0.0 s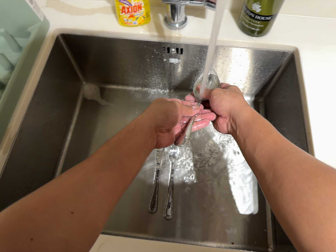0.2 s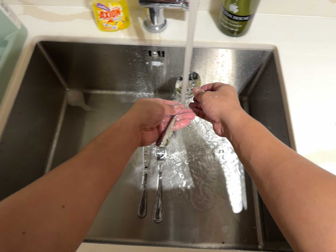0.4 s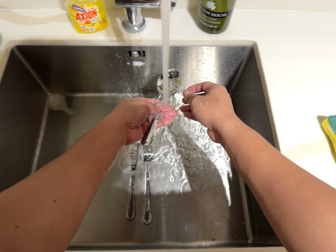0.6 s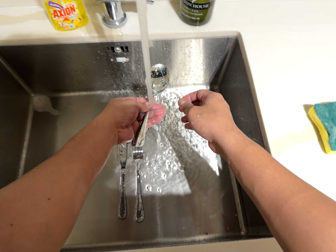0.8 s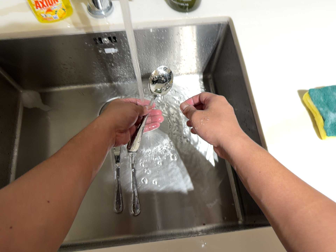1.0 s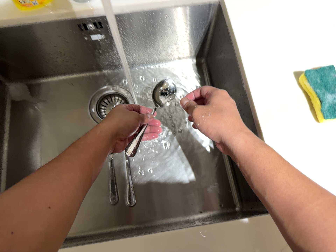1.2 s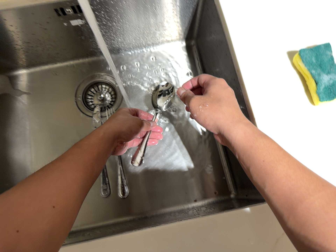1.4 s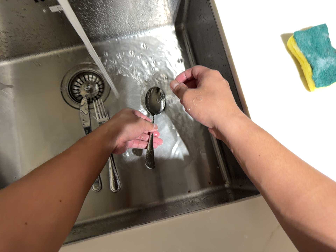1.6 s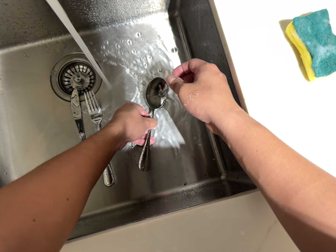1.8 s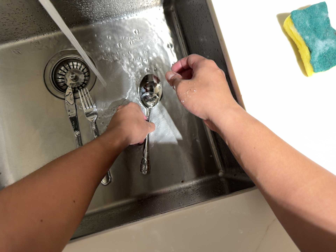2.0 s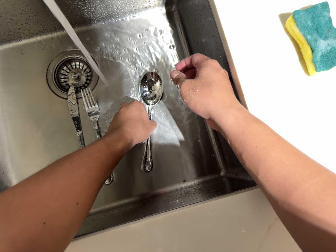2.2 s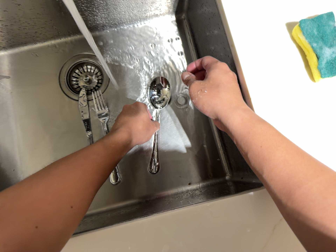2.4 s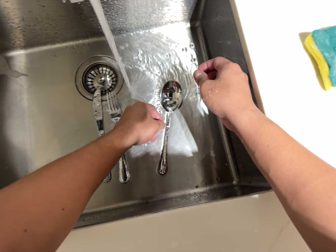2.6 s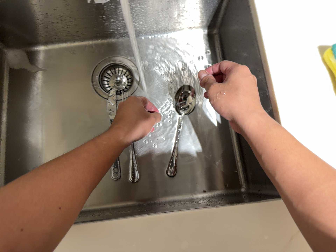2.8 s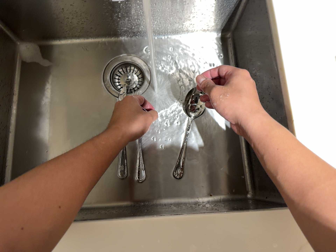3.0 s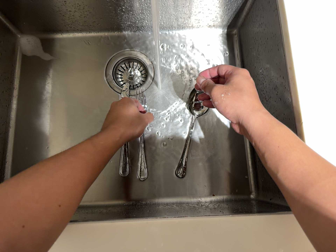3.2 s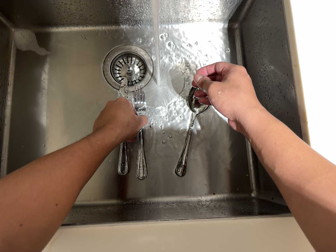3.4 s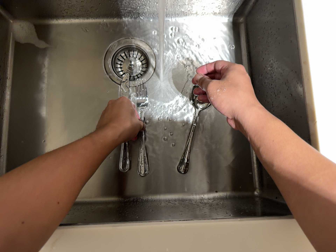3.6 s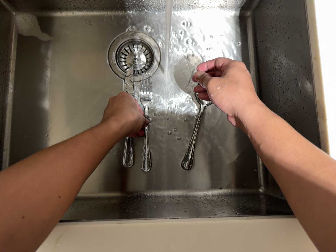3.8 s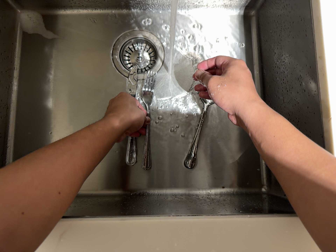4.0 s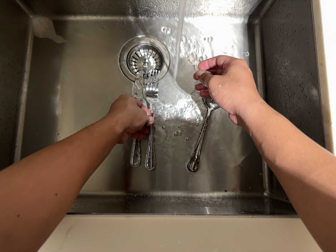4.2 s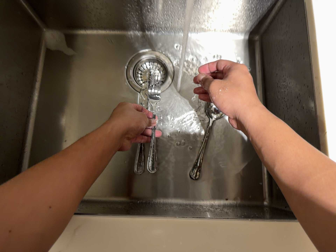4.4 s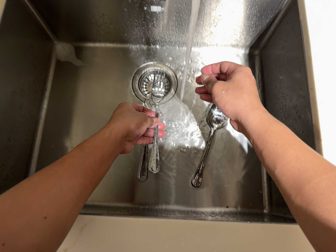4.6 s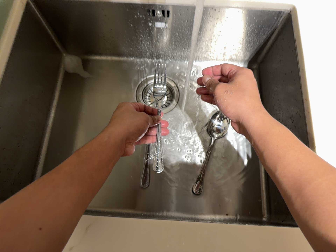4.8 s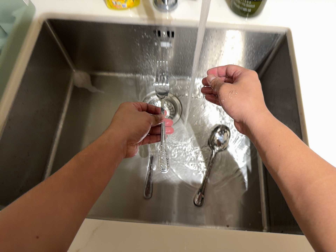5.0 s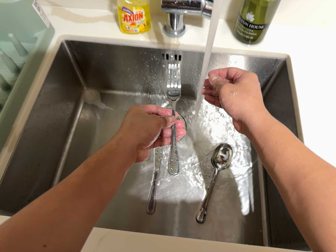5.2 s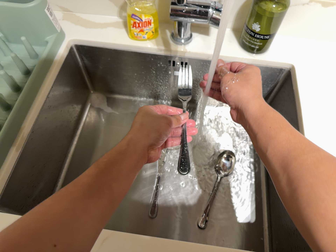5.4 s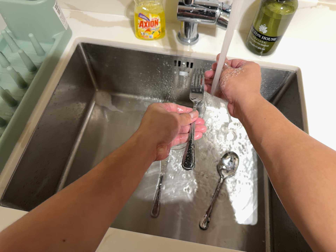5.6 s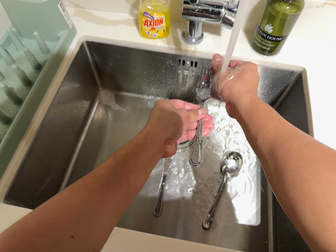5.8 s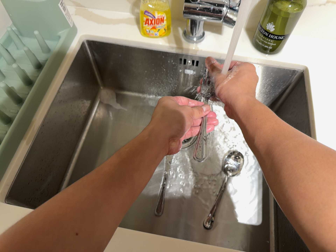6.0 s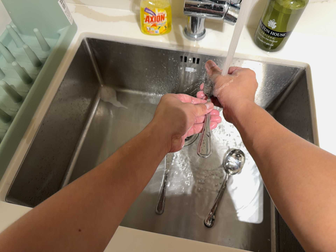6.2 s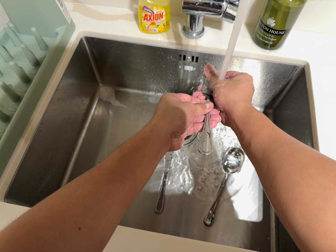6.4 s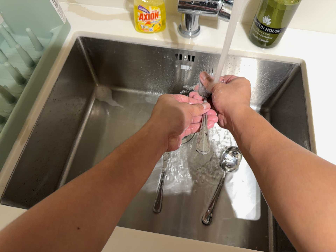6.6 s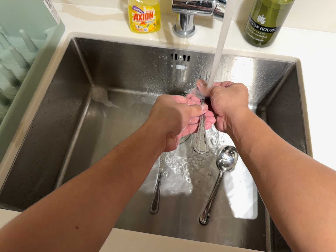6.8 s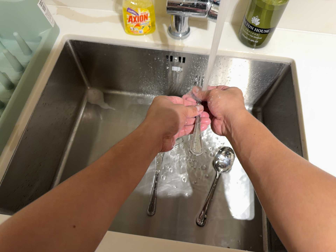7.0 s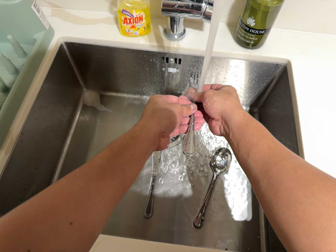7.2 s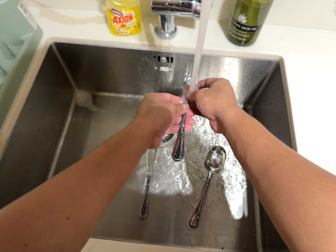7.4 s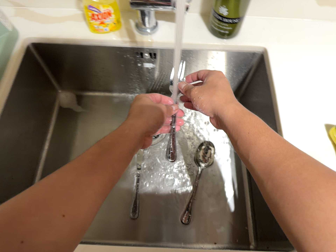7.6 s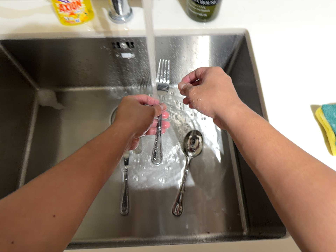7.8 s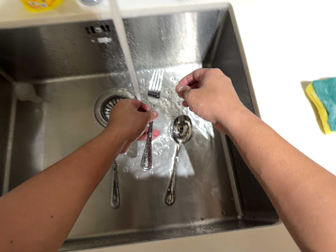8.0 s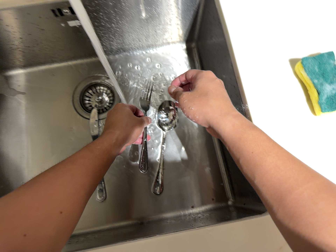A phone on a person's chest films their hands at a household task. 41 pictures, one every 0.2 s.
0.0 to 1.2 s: The camera travels to its right and forward, about 10 cm, so close, fixed things drift to the left. Its aim tips toward the bottom of its view by about 10 degrees, and the scene shifts upward. It rolls about its line of sight by about 15 degrees, and the scene rotates counterclockwise.
1.2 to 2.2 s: The camera shifts only a little, or ends up much as it began.
2.2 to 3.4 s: The camera travels to its left, about 7 cm, so close, fixed things drift to the right. It rolls about its line of sight by about 10 degrees, and the scene rotates clockwise.
3.4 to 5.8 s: The camera travels backward and toward the bottom of its view, about 16 cm, so what stands in front gets smaller. Its aim tips toward the top of its view by about 20 degrees, and the scene shifts downward. It rolls about its line of sight by about 10 degrees, and the scene rotates clockwise.
5.8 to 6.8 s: The camera shifts only a little, or ends up much as it began.
6.8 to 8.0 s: The camera travels forward and to its right, about 14 cm, so what stands in front looms larger. Its aim tips toward the bottom of its view by about 15 degrees, and the scene shifts upward. It rolls about its line of sight by about 15 degrees, and the scene rotates counterclockwise.
The film runs backward here.
